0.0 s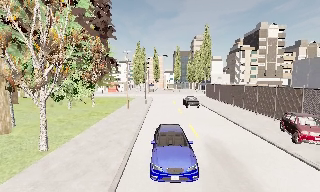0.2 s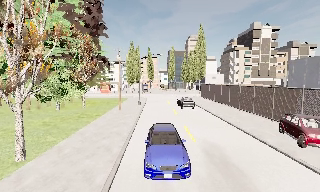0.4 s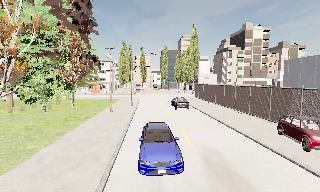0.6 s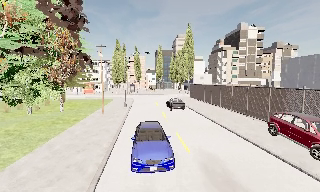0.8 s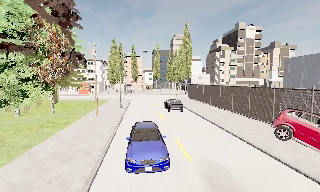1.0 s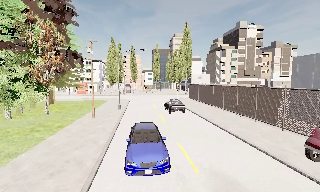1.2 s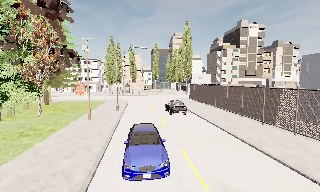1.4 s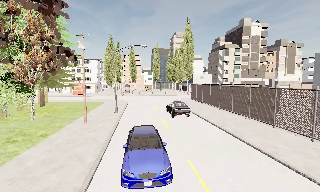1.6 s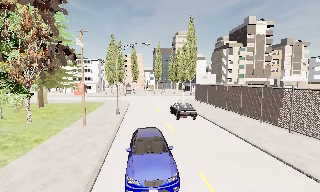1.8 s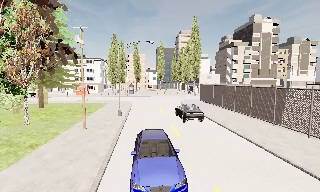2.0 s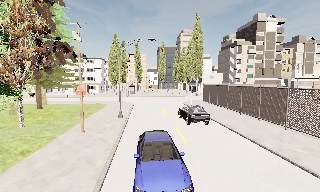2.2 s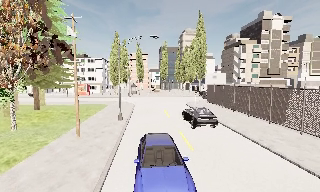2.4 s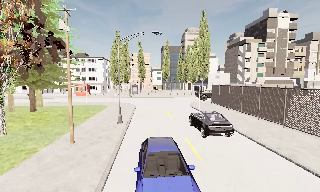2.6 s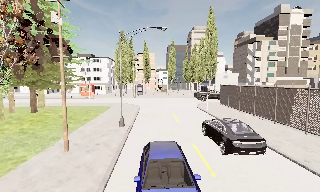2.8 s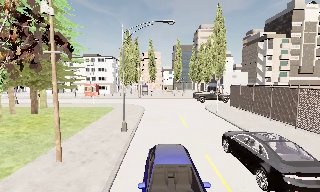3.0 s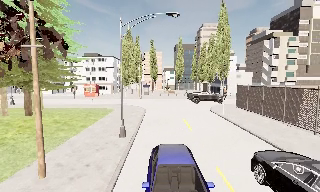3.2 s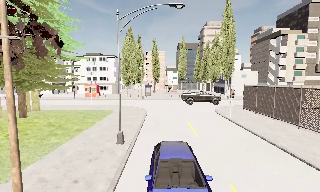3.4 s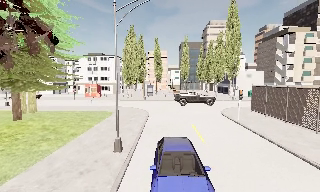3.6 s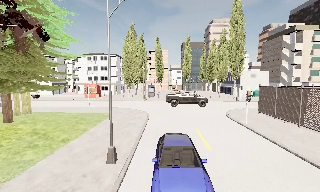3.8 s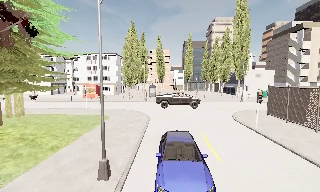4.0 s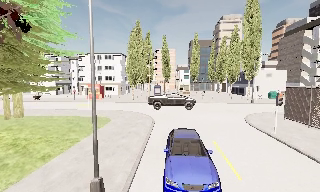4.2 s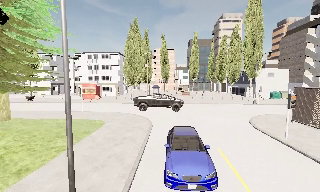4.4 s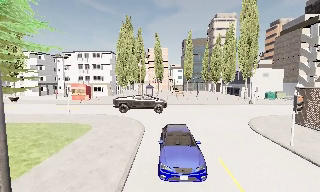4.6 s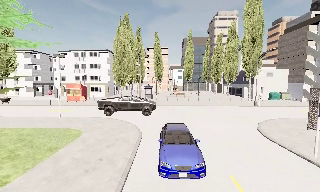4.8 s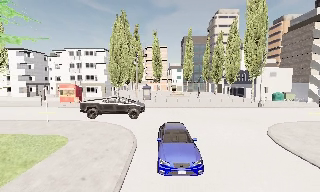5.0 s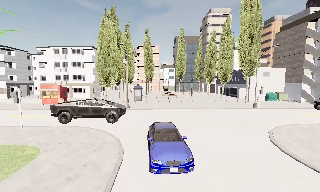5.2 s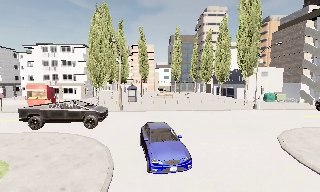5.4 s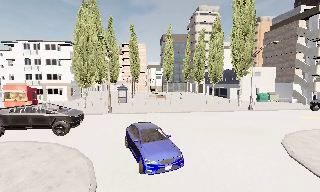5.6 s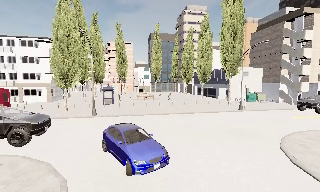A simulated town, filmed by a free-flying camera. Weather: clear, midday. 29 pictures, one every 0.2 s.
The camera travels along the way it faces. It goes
forward.
0.0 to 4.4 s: The camera travels forward, about 25 m, so what stands in front looms larger.
4.4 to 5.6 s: The camera pans to its right, which is clockwise from overhead, by about 15 degrees. It travels forward, about 8 m, so what stands in front looms larger.
The film runs backward here.
